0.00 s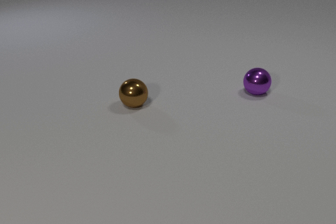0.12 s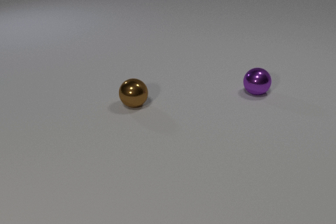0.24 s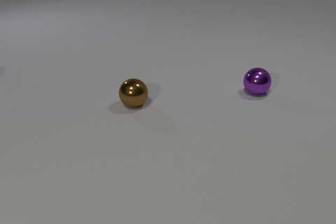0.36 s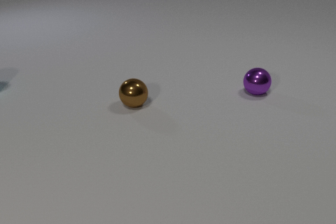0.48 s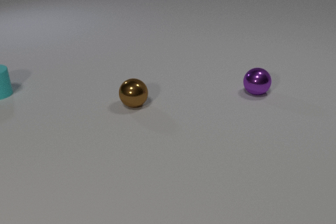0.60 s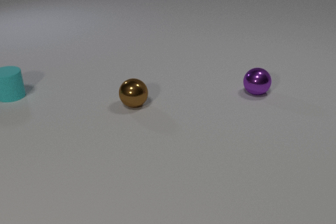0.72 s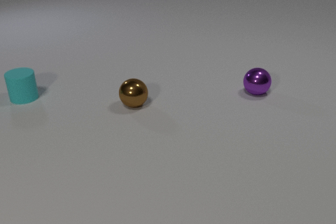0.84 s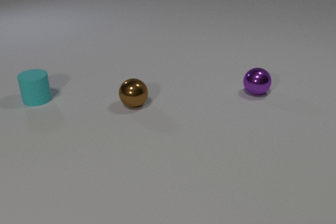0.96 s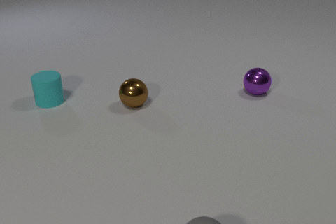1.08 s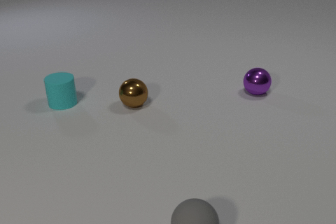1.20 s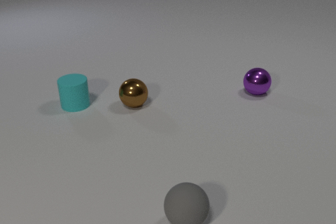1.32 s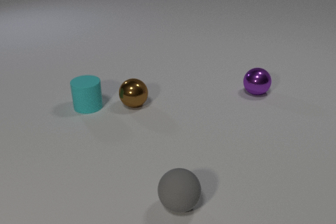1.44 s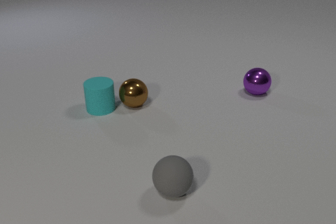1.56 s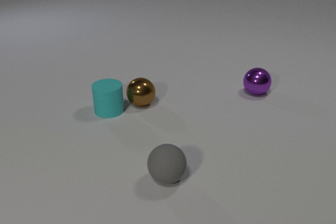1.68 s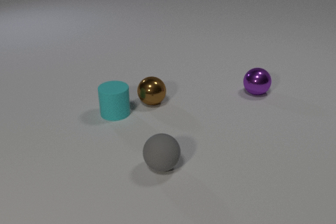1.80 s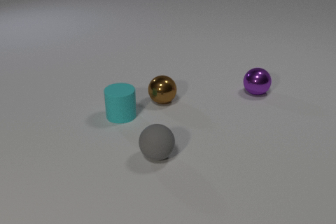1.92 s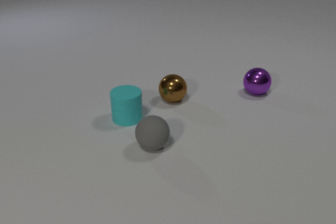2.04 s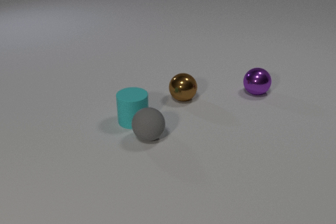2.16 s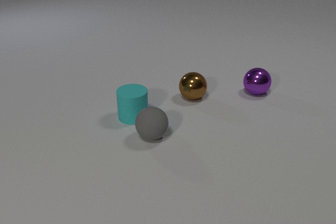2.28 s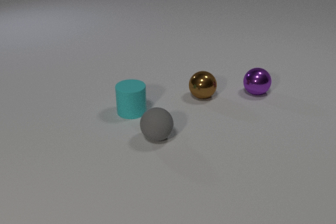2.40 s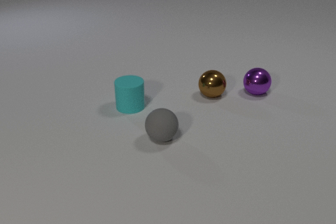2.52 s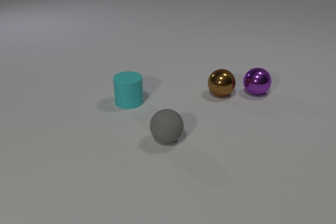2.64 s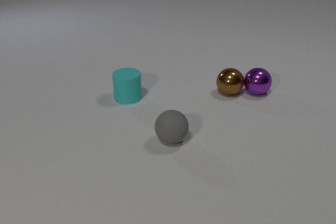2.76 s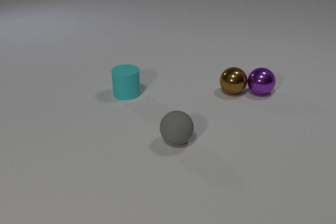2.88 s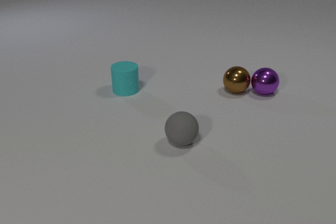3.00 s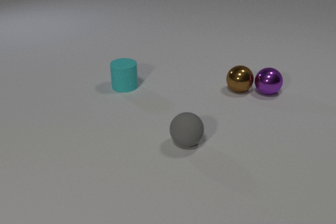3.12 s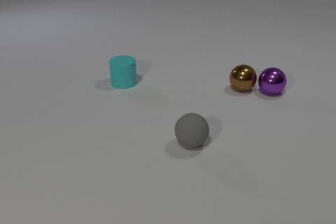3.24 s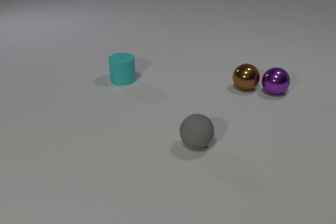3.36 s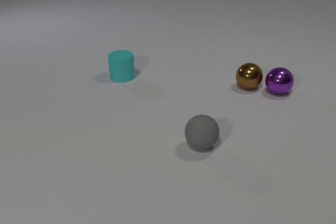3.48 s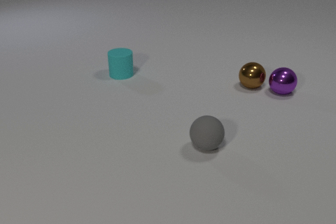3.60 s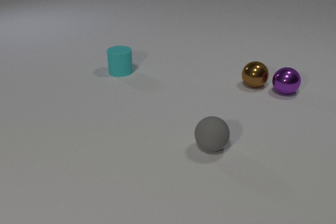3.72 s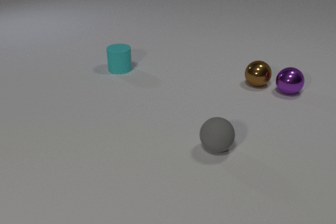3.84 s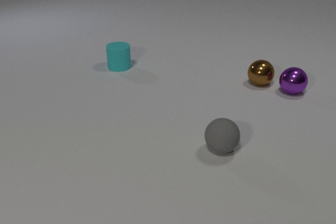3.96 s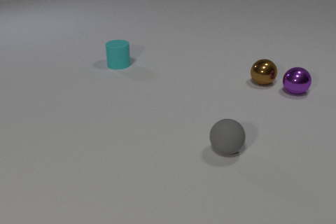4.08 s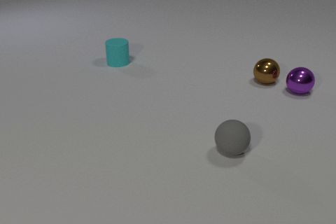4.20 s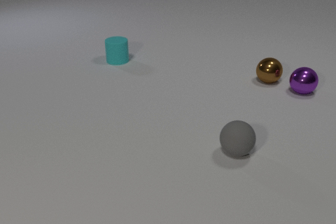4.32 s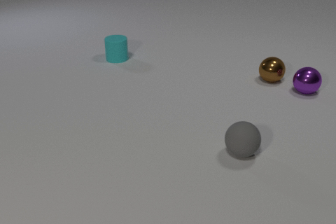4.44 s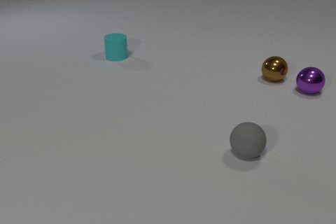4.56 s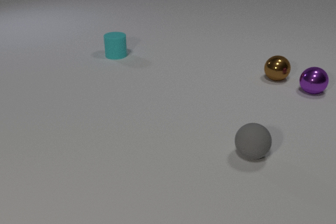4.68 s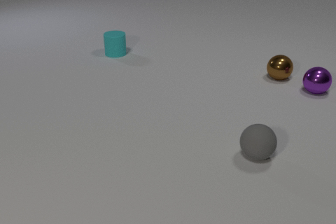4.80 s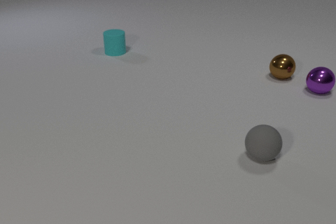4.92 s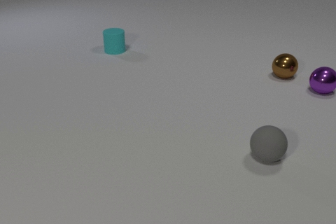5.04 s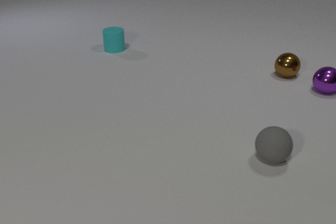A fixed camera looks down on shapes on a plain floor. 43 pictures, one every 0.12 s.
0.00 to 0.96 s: The cyan rubber cylinder comes in at the left edge, slides to the right and toward the camera. The gray rubber sphere comes in at the bottom edge.
0.96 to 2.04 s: The cyan rubber cylinder slides to the right and toward the camera. The brown metal sphere rolls to the right. The gray rubber sphere rolls away from the camera. The cyan rubber cylinder and the brown metal sphere collide.
2.04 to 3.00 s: The cyan rubber cylinder slides away from the camera. The brown metal sphere rolls to the right and away from the camera. The gray rubber sphere rolls to the right. The purple metal sphere rolls to the right. The cyan rubber cylinder and the gray rubber sphere collide. The brown metal sphere and the purple metal sphere collide.
3.00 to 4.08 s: The cyan rubber cylinder slides away from the camera. The brown metal sphere rolls to the right and away from the camera. The gray rubber sphere rolls to the right. The purple metal sphere rolls to the right.
4.08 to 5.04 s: The cyan rubber cylinder slides away from the camera. The brown metal sphere rolls away from the camera and to the right. The gray rubber sphere rolls to the right. The purple metal sphere rolls to the right and away from the camera.
What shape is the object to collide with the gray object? cylinder.
What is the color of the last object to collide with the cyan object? gray.
What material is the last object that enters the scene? rubber.
